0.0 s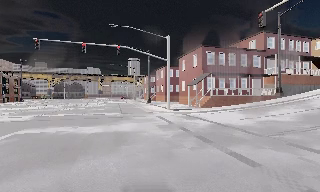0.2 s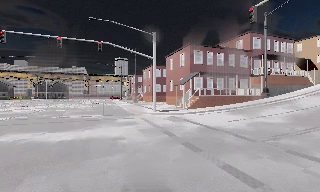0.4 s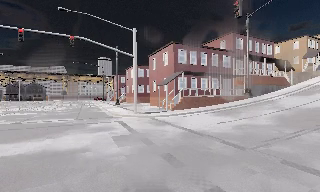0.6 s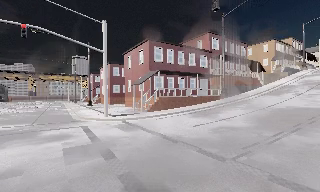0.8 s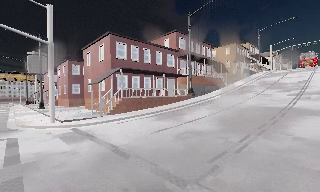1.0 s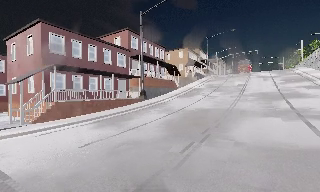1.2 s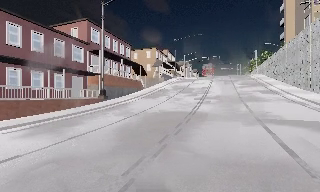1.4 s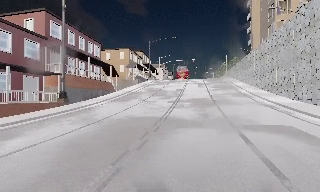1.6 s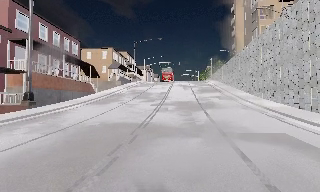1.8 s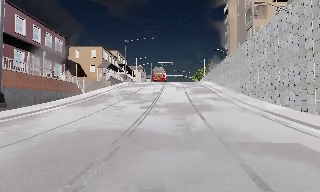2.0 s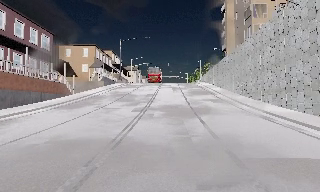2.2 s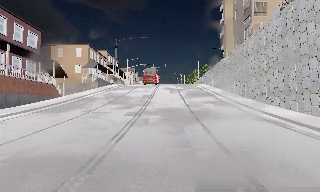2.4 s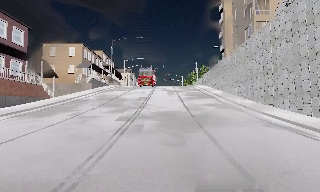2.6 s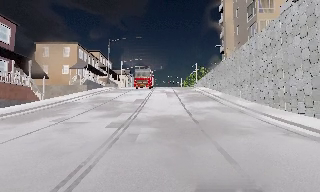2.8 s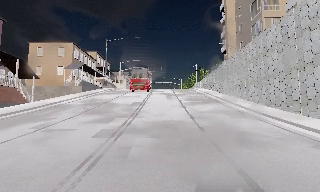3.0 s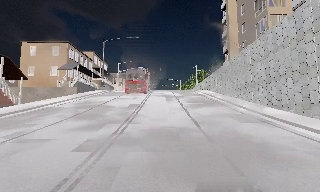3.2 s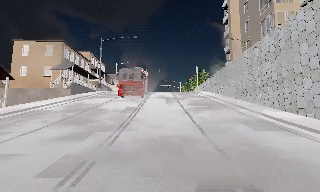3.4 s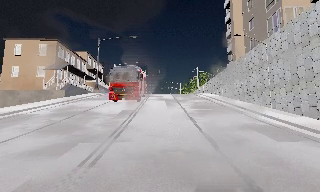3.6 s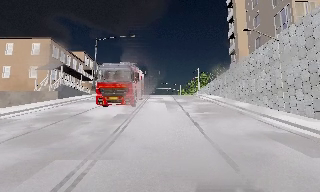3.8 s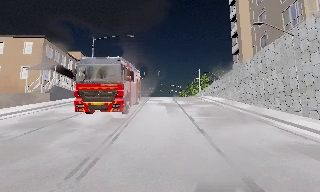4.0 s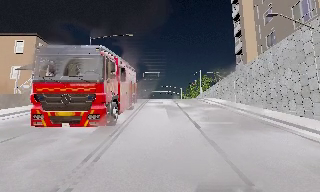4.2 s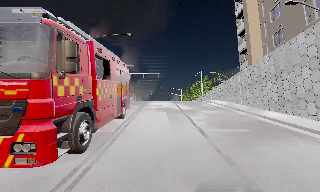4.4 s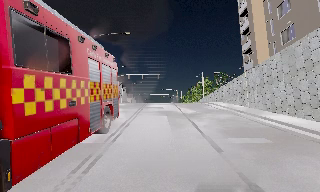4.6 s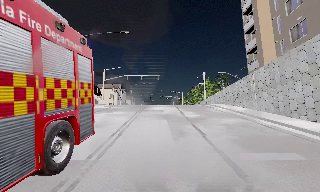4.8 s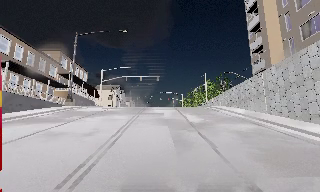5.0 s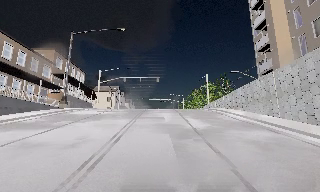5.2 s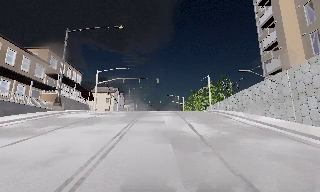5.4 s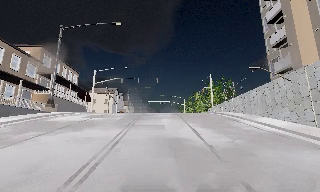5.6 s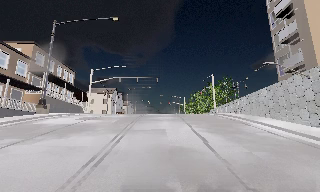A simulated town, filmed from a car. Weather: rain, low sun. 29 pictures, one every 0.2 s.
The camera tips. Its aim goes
upward.
The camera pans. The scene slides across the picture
to the left.
0.0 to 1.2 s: The camera swings to its right by about 55 degrees, and the scene slides to the left. It travels forward and to its right, about 8 m.
1.2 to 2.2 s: The camera pans to its right, which is clockwise from overhead, by about 20 degrees. It travels forward, about 6 m, so what stands in front looms larger.
2.2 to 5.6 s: The camera travels forward, about 20 m, so what stands in front looms larger. Its aim tips upward by about 10 degrees, and the scene shifts downward.
The film runs forward here.
